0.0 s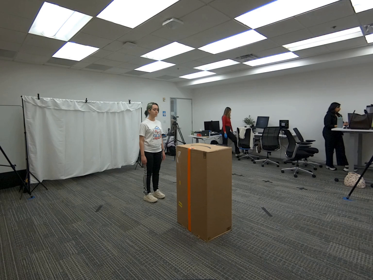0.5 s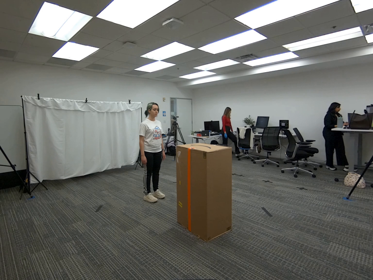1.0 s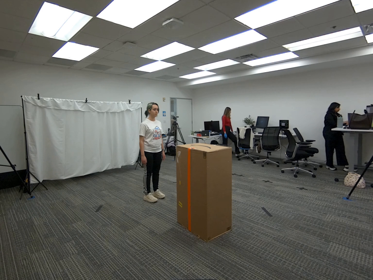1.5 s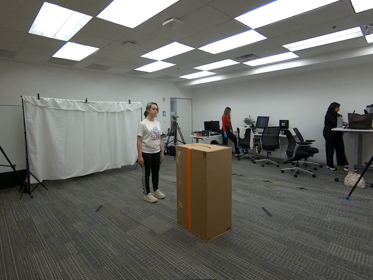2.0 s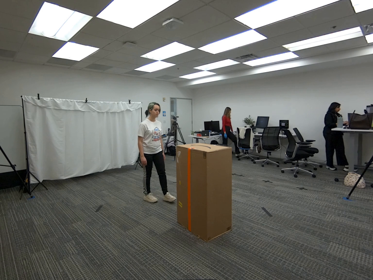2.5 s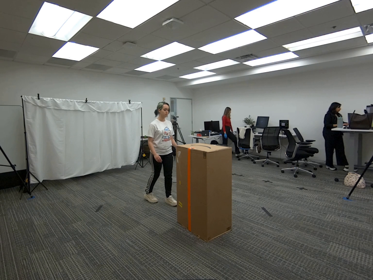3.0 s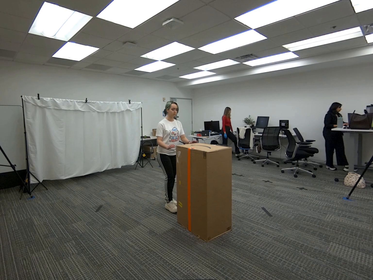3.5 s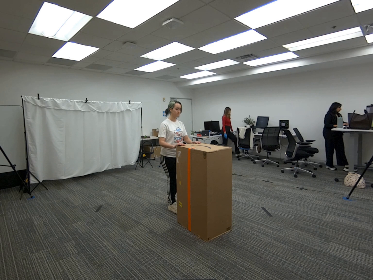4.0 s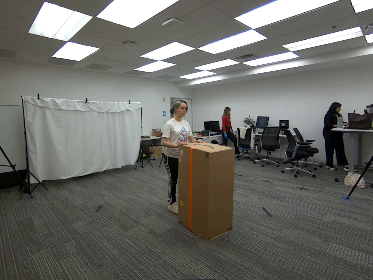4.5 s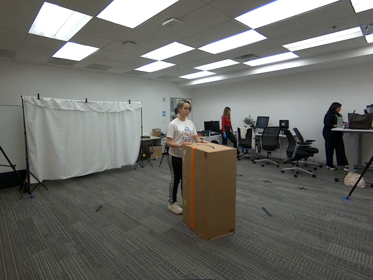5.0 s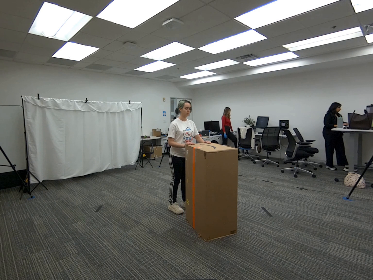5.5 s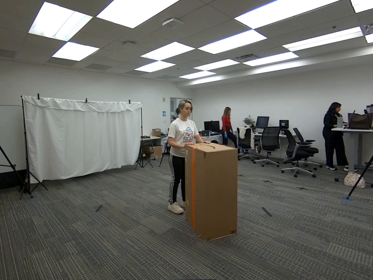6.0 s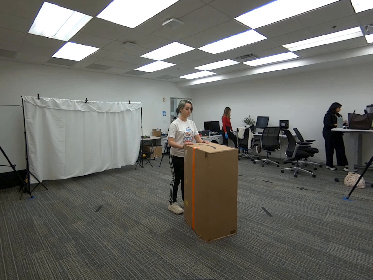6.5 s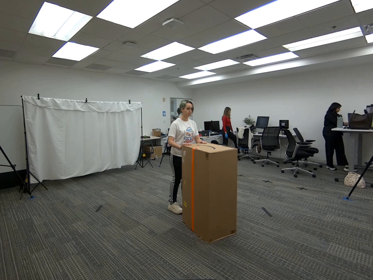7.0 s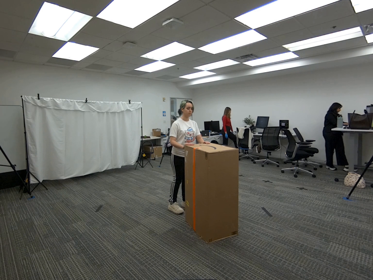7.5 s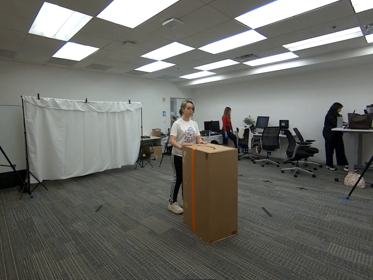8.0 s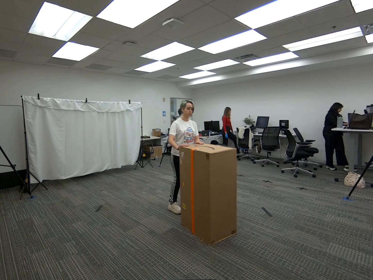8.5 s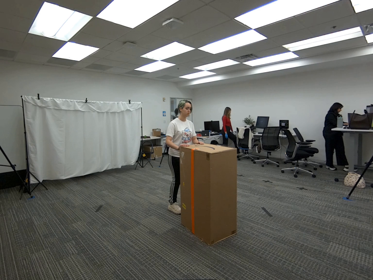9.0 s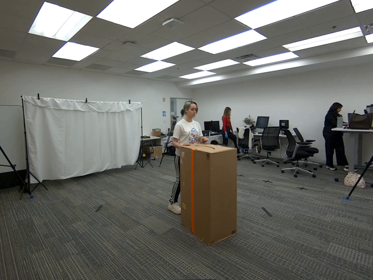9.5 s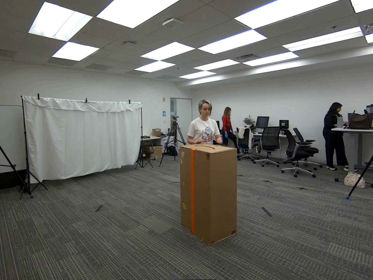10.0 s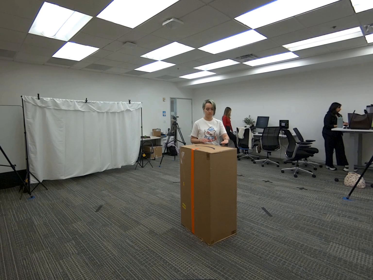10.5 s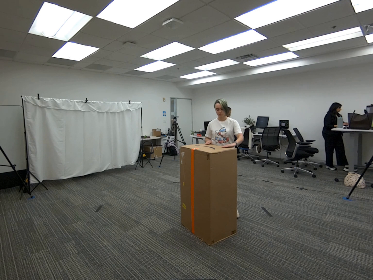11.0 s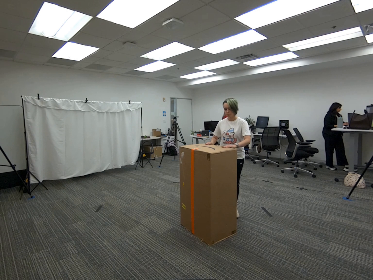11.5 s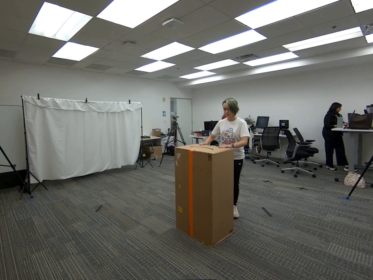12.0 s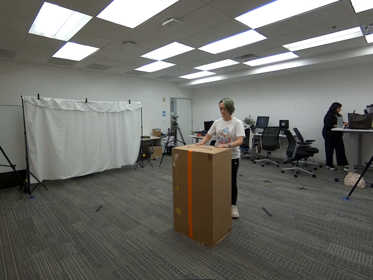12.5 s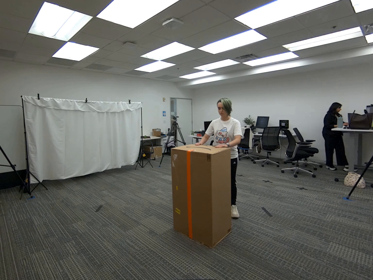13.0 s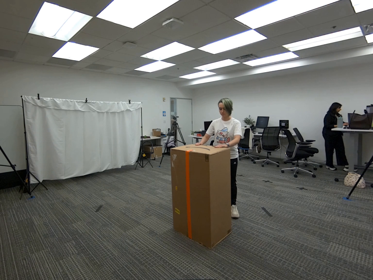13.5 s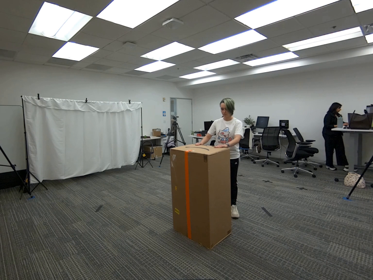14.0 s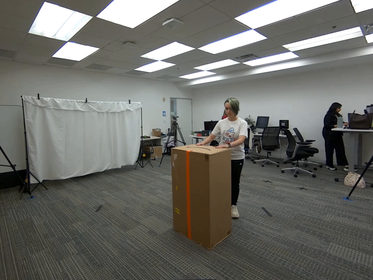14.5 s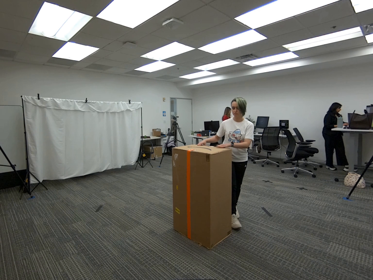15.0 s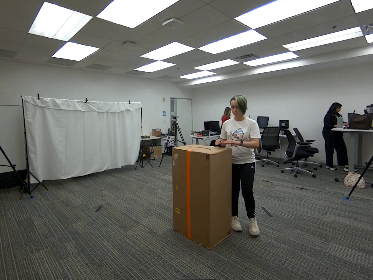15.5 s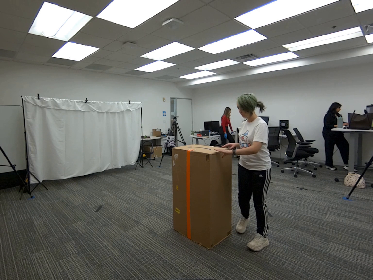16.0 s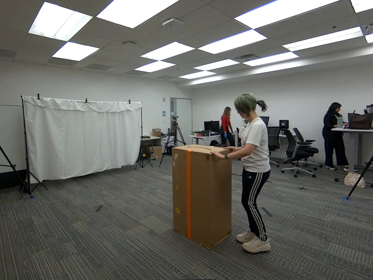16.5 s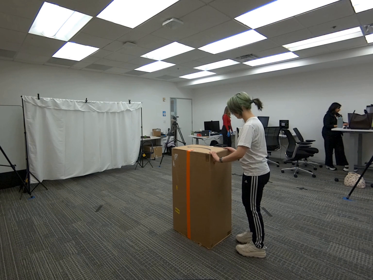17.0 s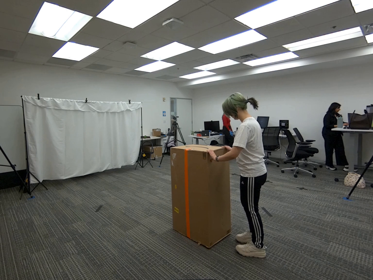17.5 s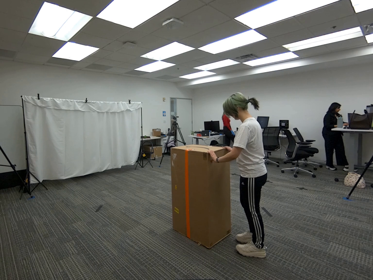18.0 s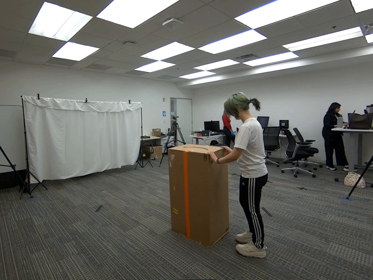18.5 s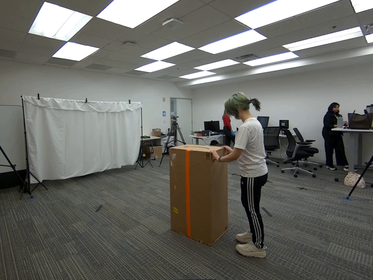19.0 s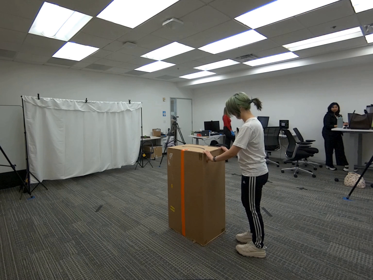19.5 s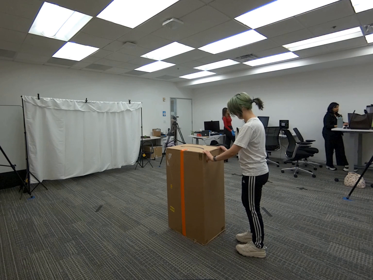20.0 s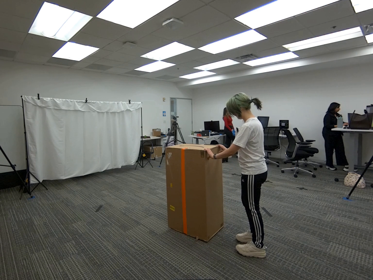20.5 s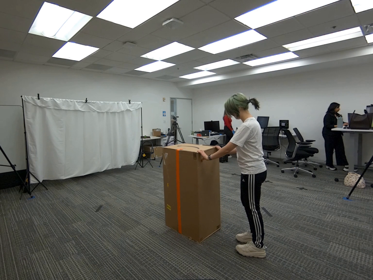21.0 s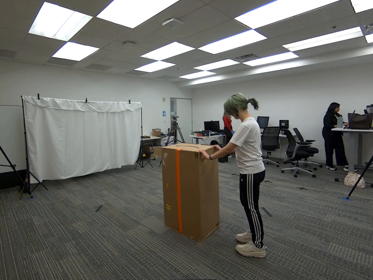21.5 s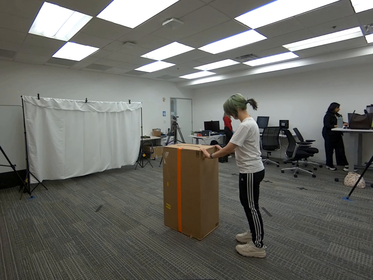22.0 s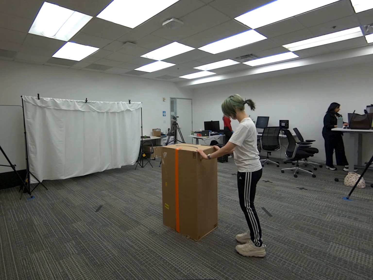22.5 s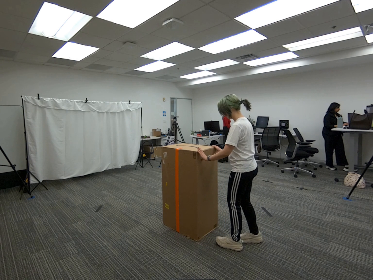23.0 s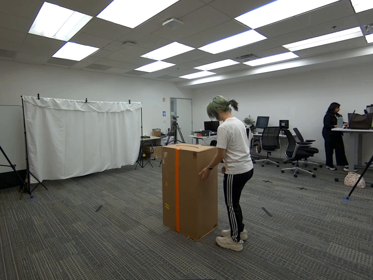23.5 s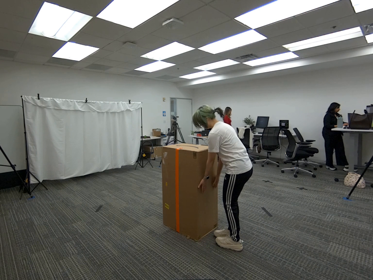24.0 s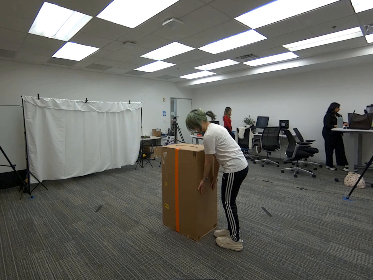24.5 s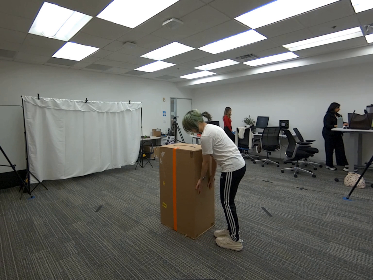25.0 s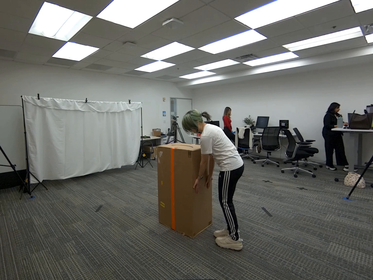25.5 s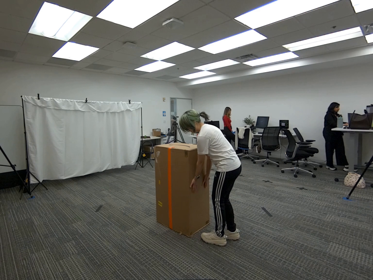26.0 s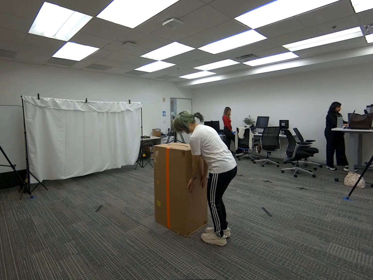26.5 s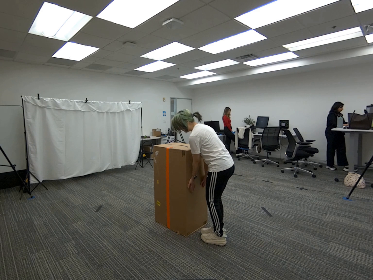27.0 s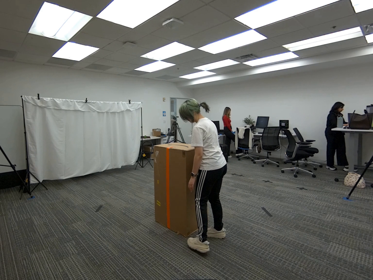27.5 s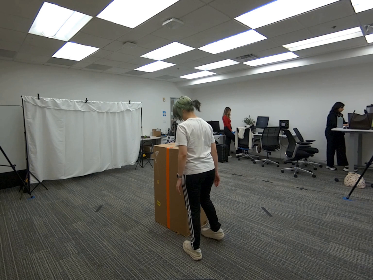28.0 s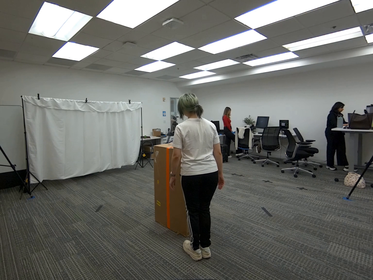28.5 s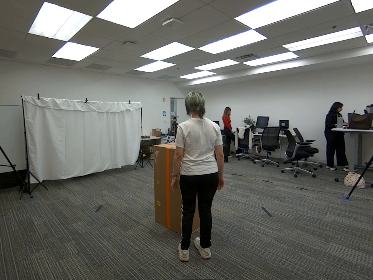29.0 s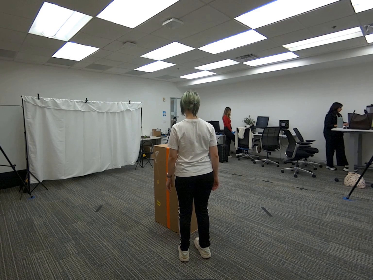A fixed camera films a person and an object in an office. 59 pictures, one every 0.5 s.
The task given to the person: Walk to the giant cardboard box and bend down slightly. Place both hands on the box and push it around within the bounding area. Continue pushing the box until you are finished.
